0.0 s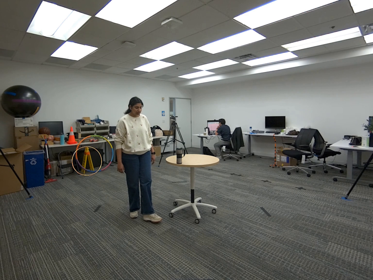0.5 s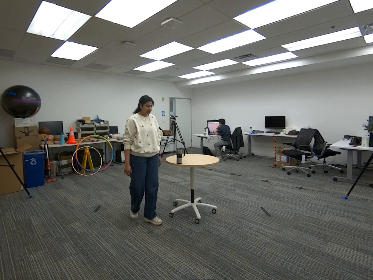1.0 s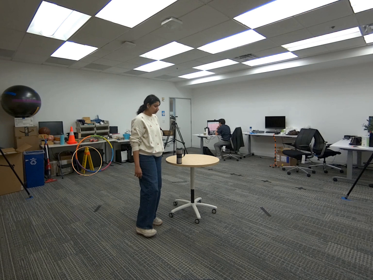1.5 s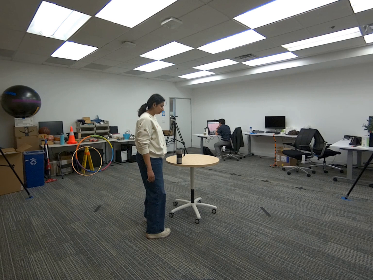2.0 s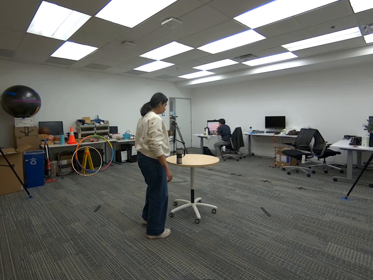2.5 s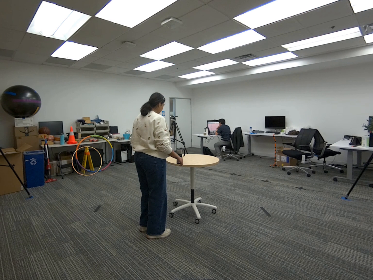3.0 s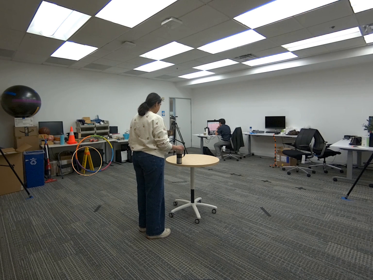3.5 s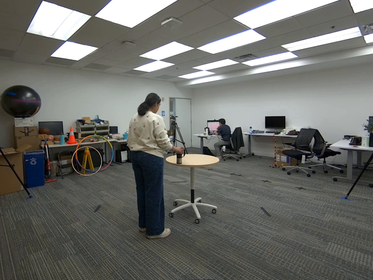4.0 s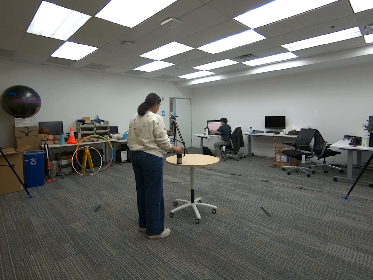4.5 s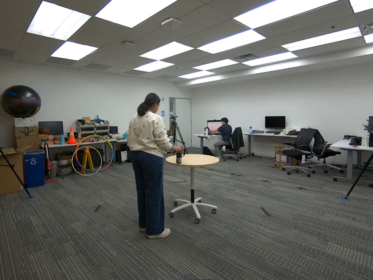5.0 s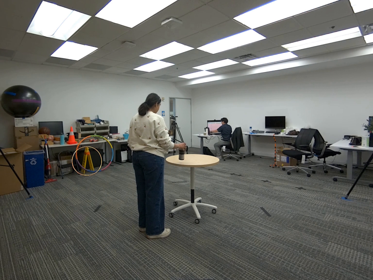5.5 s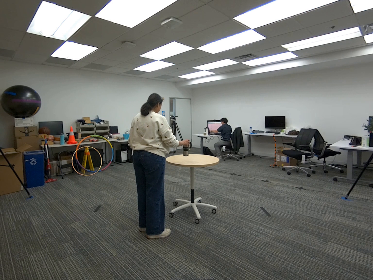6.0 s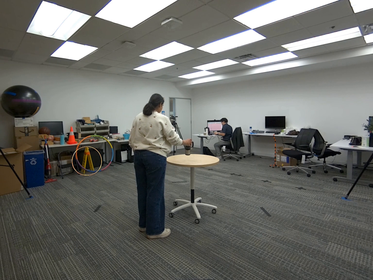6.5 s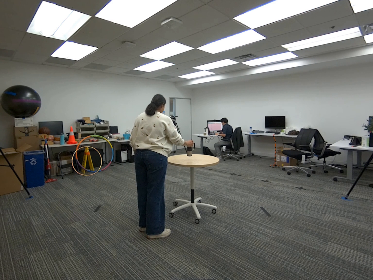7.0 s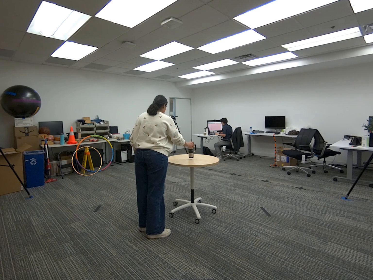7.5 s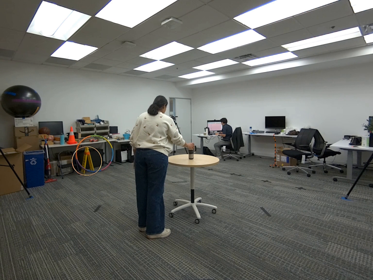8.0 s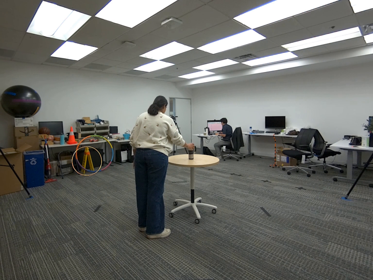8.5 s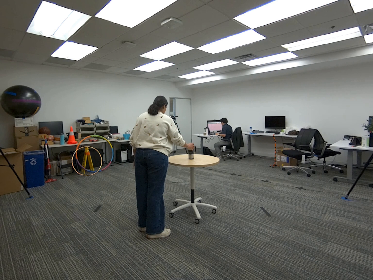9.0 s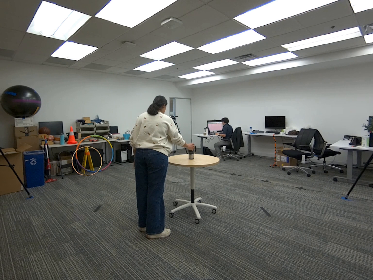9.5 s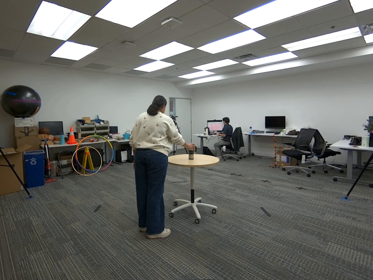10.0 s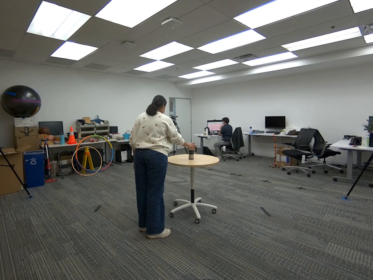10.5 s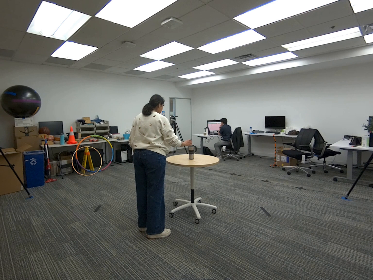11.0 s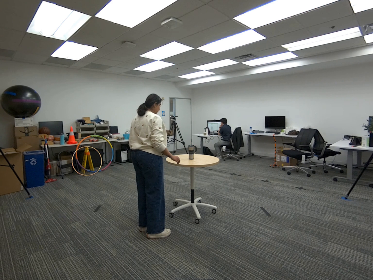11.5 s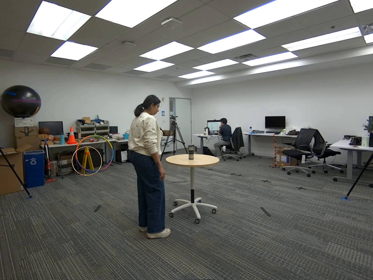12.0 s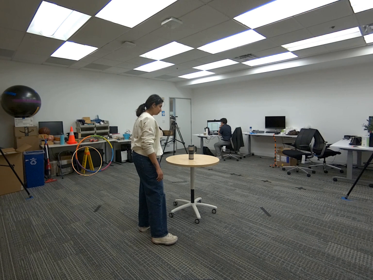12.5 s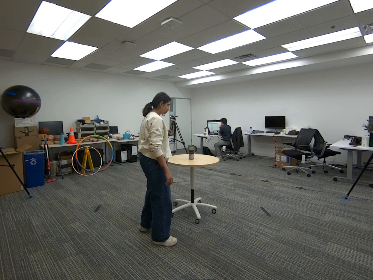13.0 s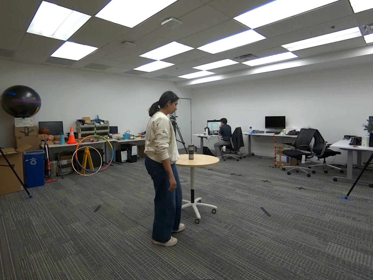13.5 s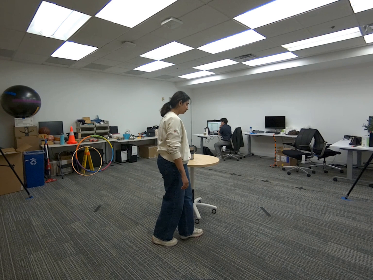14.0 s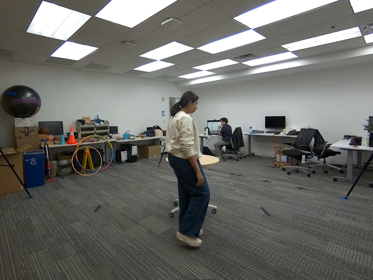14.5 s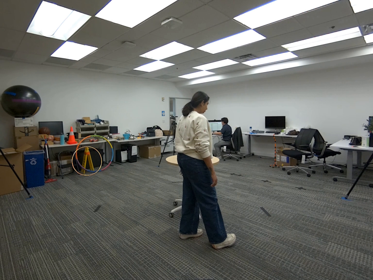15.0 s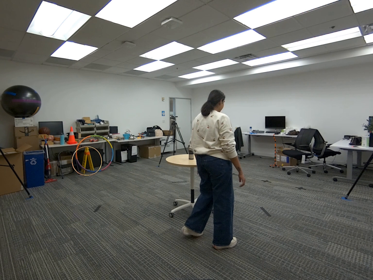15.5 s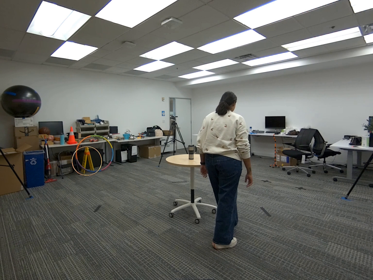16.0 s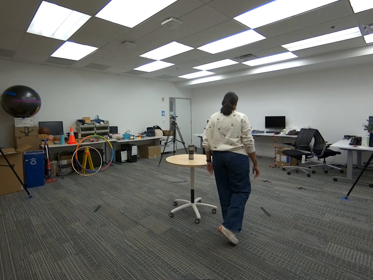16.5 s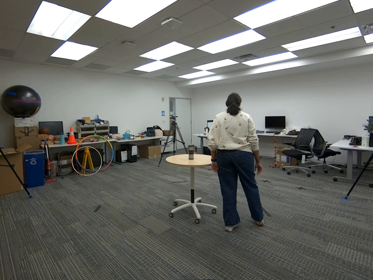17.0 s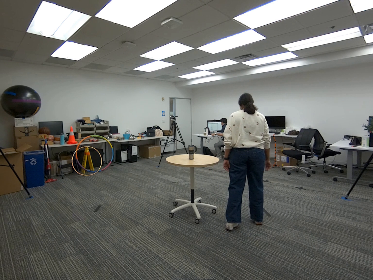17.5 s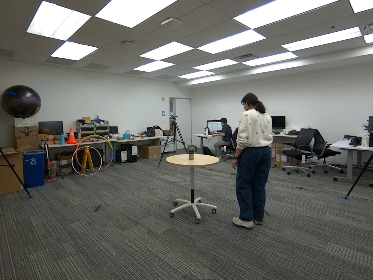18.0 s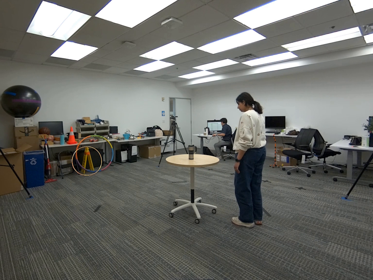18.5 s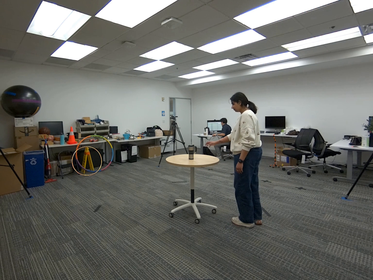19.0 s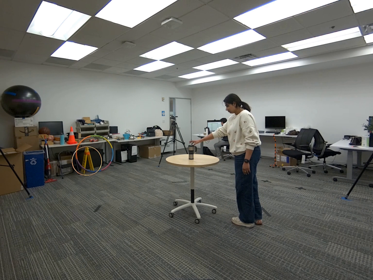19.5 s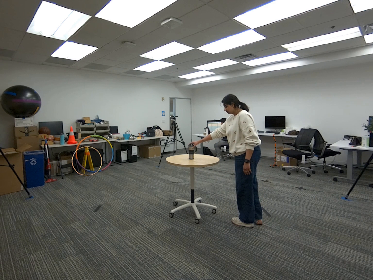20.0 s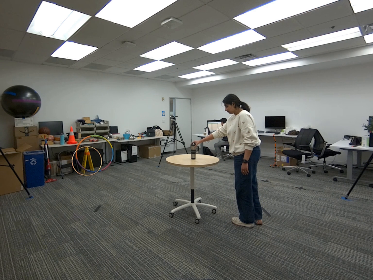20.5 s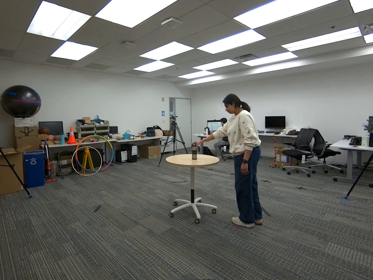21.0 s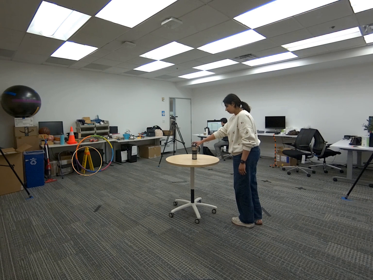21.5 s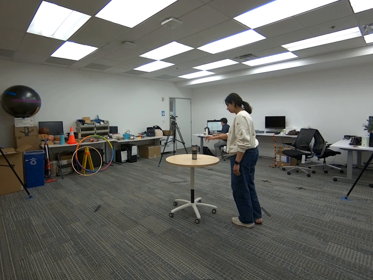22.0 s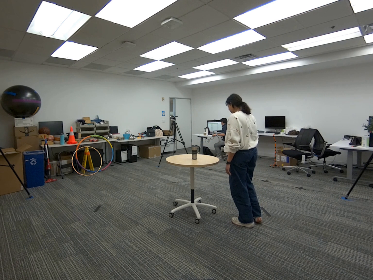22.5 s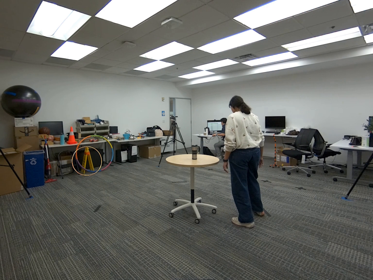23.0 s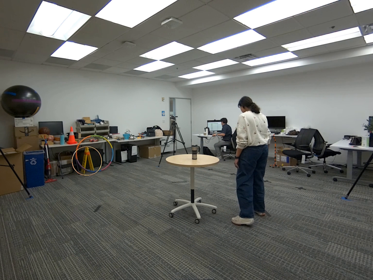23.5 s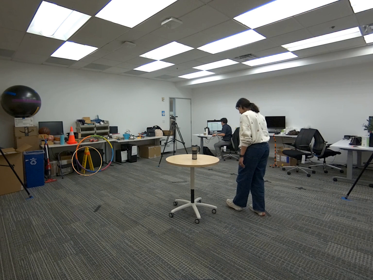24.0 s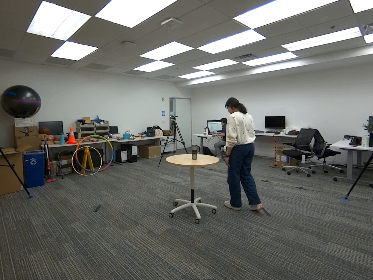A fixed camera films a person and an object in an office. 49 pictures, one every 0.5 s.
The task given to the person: Walk to the coffee mug on the side of the round table, pick up the mug with your right hand and place the mug to the middle of the table.
